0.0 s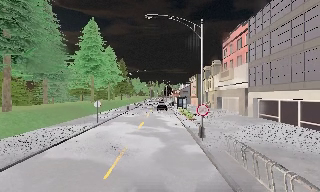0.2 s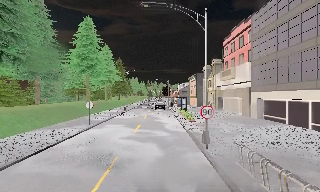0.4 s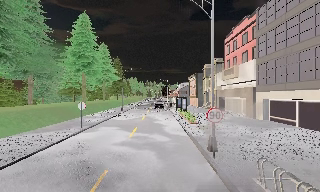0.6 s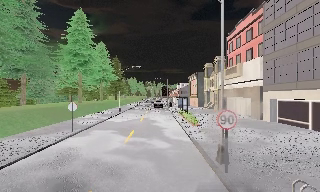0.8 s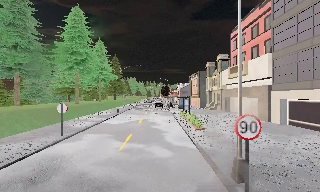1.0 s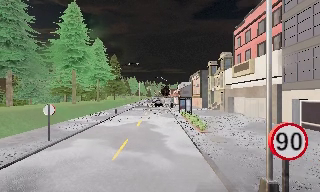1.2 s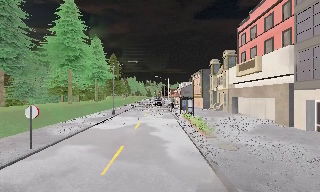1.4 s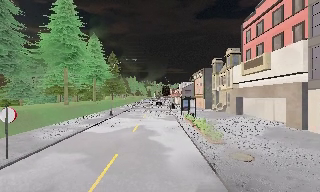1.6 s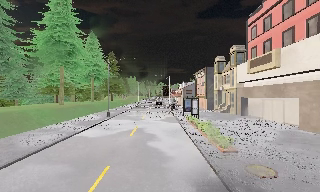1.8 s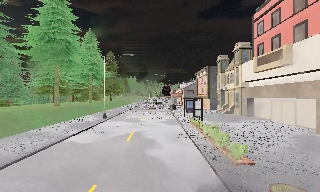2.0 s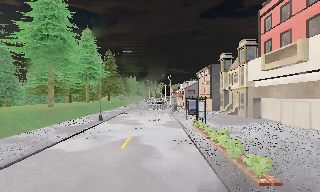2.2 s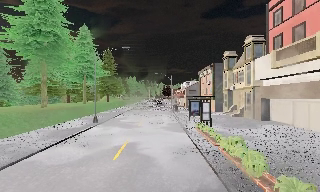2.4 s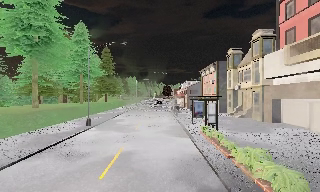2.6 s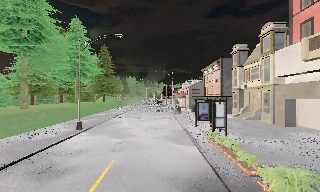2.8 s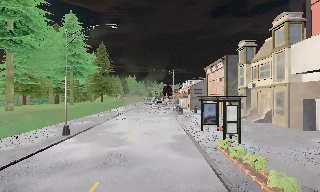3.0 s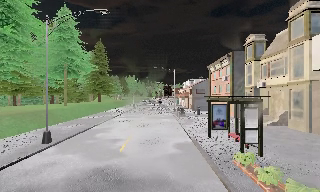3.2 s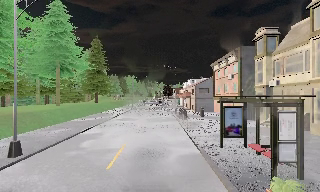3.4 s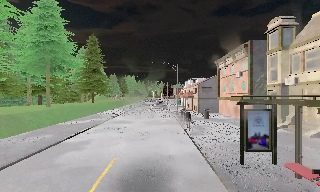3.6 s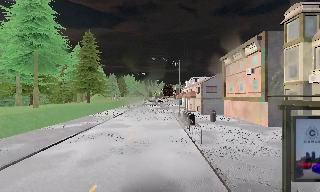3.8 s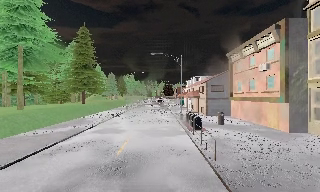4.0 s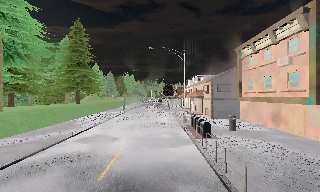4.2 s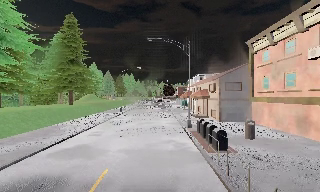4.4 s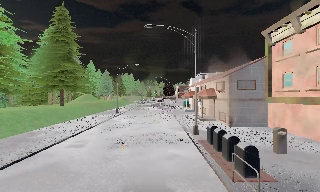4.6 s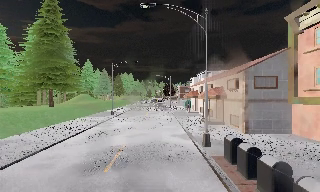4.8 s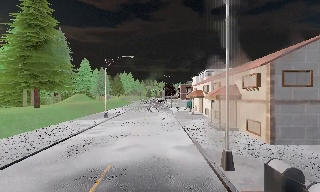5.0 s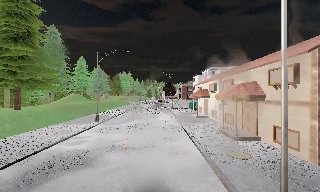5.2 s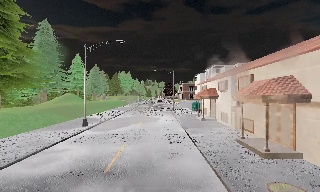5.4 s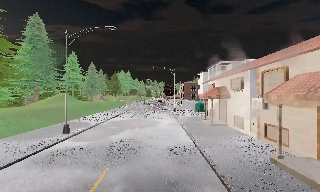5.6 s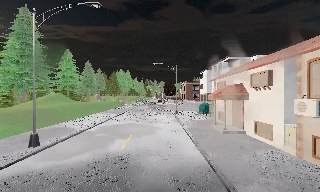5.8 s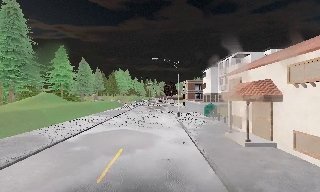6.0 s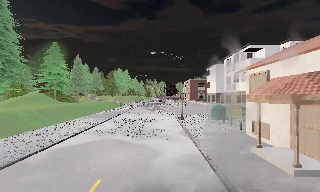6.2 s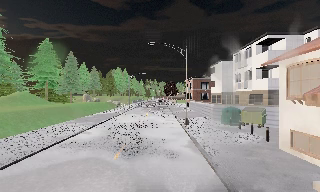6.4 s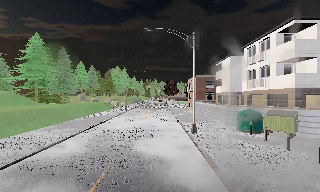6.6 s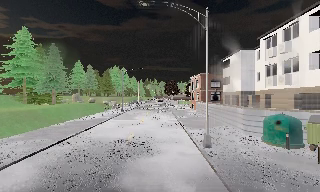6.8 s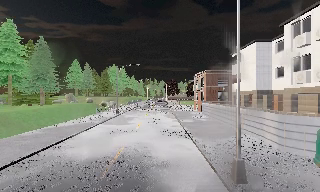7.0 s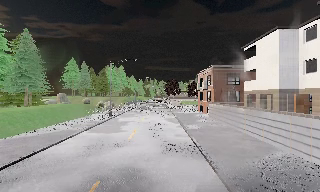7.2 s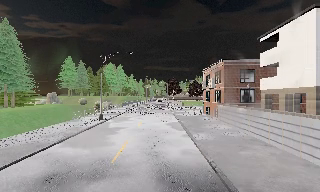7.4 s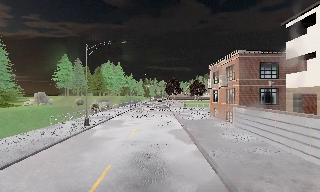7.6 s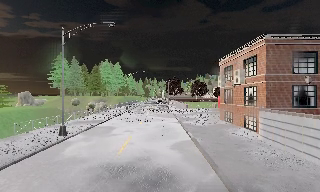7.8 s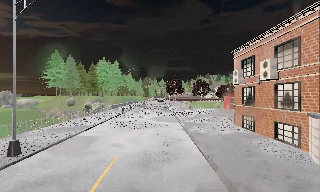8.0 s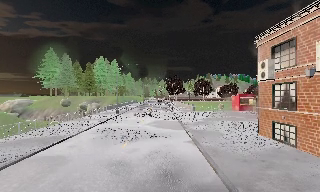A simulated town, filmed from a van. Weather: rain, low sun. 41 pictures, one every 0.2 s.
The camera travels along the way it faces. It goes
forward.
0.0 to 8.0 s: The camera travels forward, about 95 m, so what stands in front looms larger. It gains speed.
The film runs forward here.
